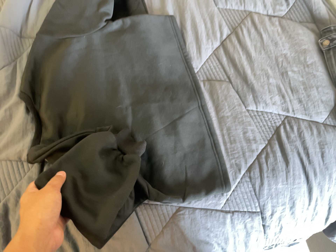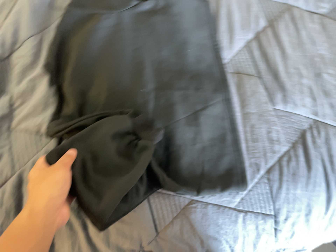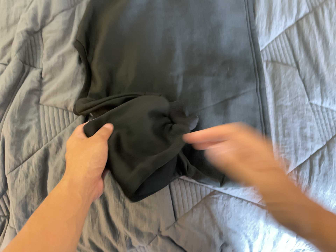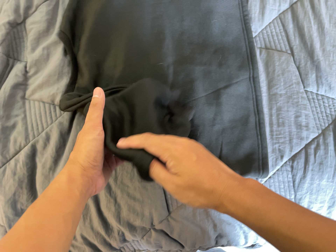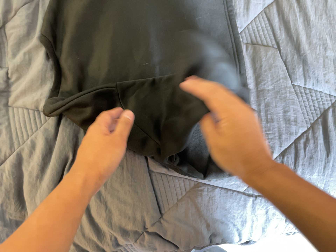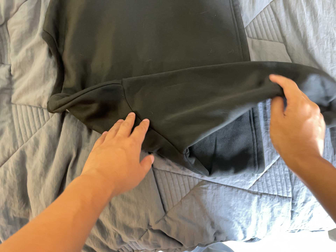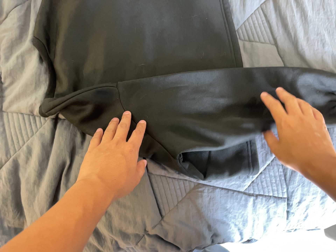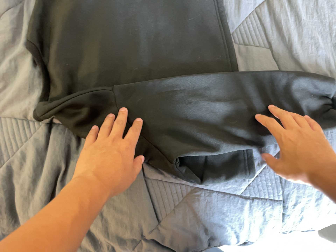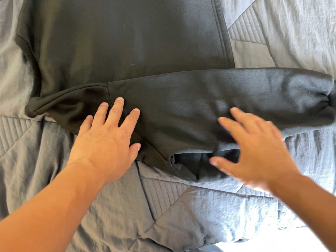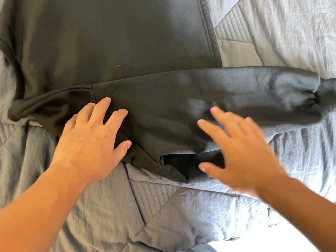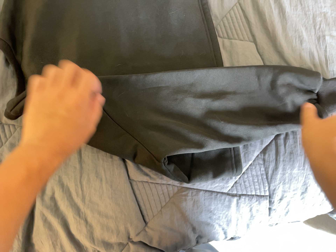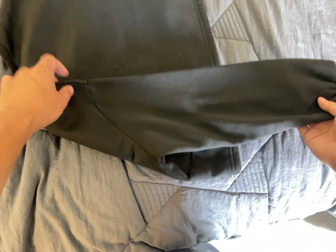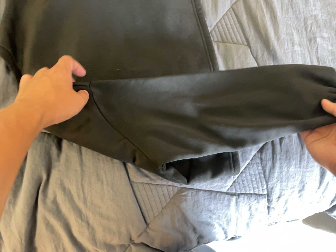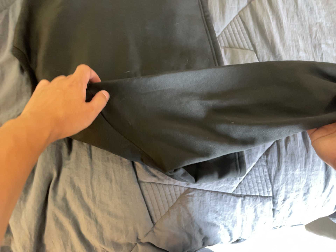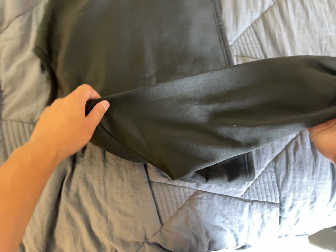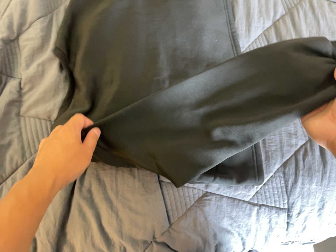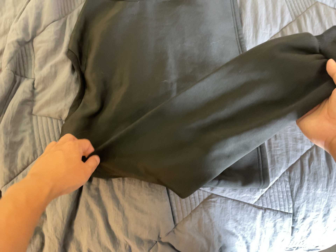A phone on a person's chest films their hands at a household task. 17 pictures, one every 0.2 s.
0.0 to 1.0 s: The camera travels forward, about 7 cm, so what stands in front looms larger. Its aim tips toward the bottom of its view by about 10 degrees, and the scene shifts upward.
1.0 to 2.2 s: The camera shifts only a little, or ends up much as it began.
2.2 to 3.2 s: The camera travels backward, toward the bottom of its view and to its left, about 9 cm, so what stands in front gets smaller. Its aim tips toward the top of its view by about 10 degrees.
The film runs backward here.
